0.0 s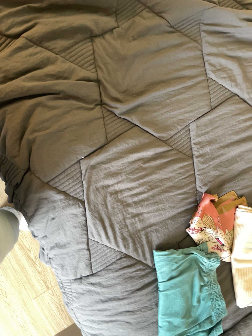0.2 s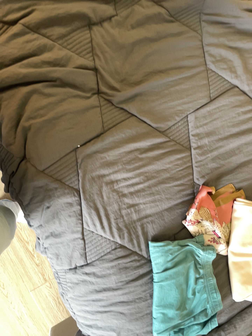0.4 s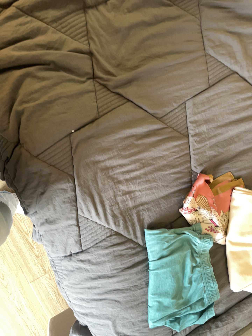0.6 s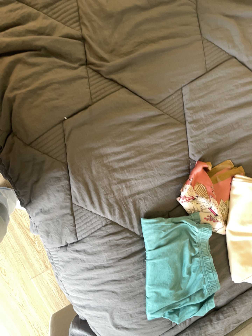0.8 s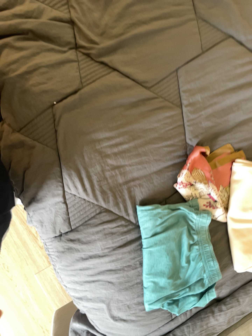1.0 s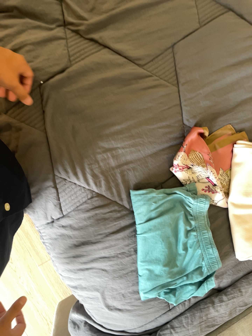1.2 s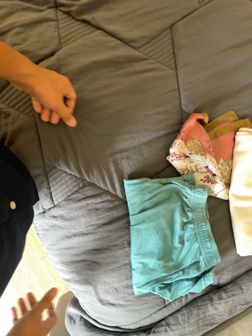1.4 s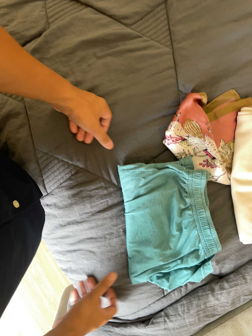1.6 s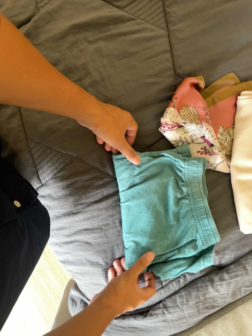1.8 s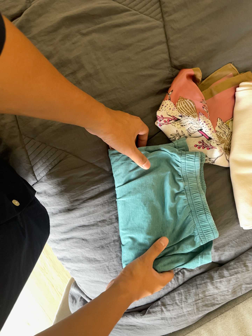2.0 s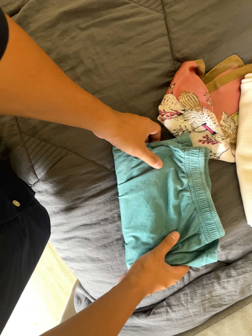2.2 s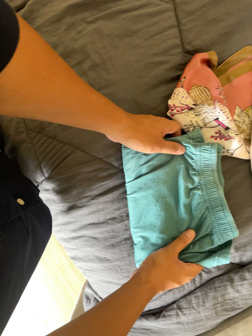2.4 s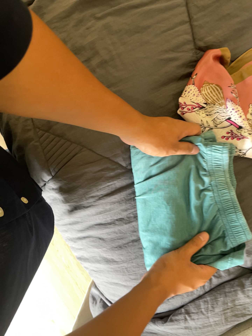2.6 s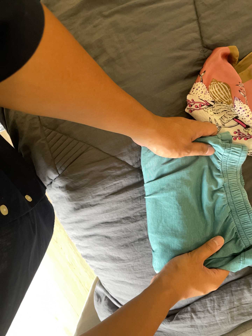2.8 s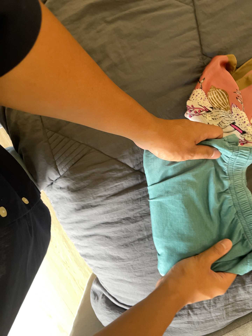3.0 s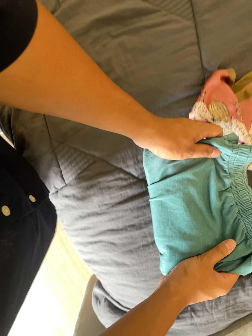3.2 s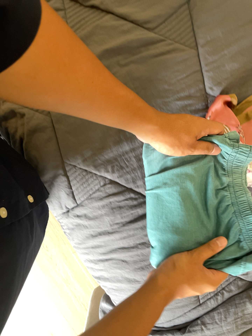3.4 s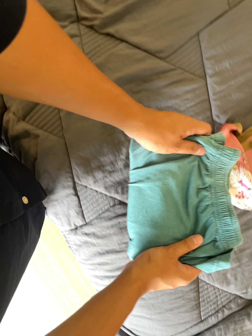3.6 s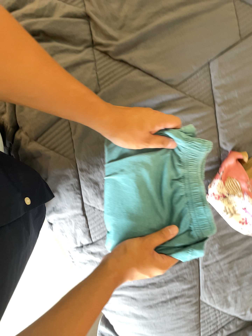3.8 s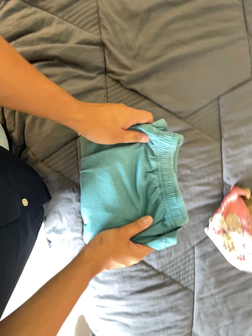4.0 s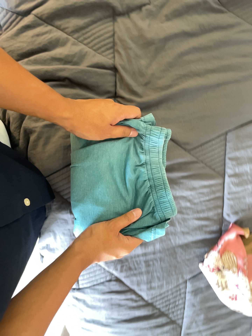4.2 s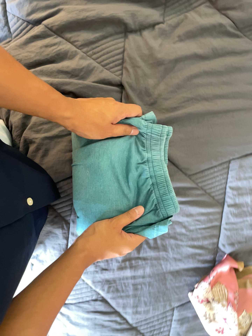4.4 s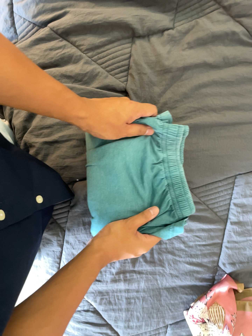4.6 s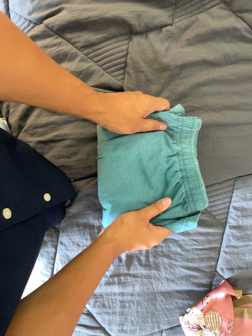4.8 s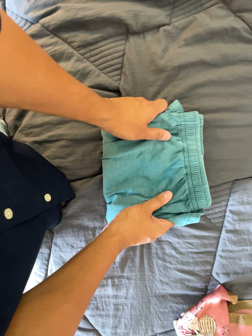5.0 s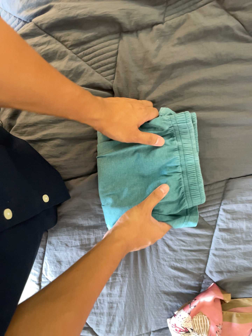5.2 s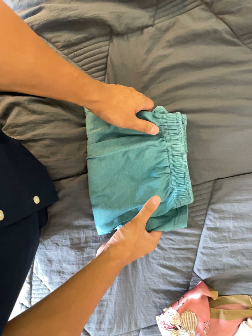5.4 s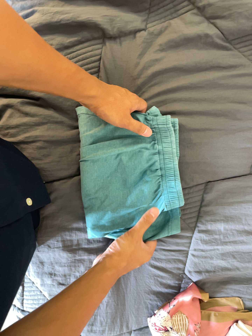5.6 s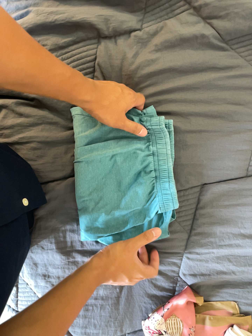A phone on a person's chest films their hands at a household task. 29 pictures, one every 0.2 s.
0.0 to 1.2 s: The camera pans to its left by about 10 degrees. It travels to its right, toward the bottom of its view and forward, about 28 cm.
1.2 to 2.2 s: The camera travels to its right and forward, about 14 cm.
2.2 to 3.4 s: The camera travels to its left, toward the top of its view and backward, about 18 cm.
3.4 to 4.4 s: The camera travels toward the top of its view, about 22 cm, so close, fixed things drift downward. It rolls about its line of sight by about 20 degrees, and the scene rotates clockwise.
4.4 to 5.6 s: The camera travels to its right, about 9 cm, so close, fixed things drift to the left.
The film runs backward here.
